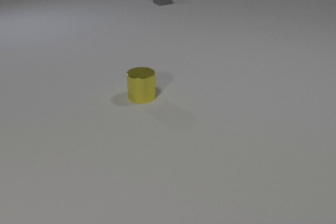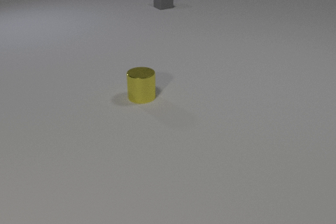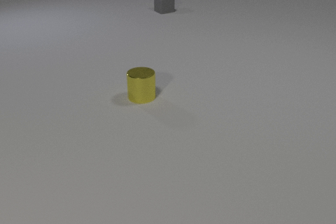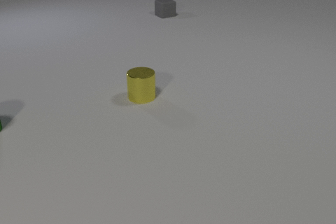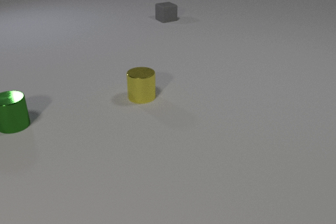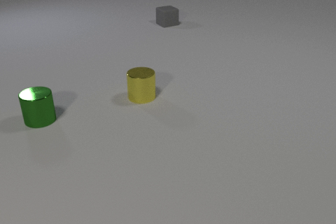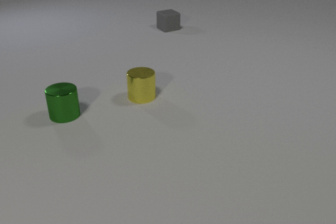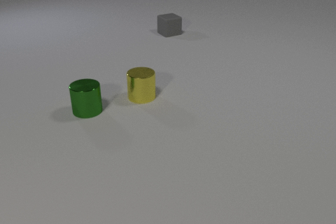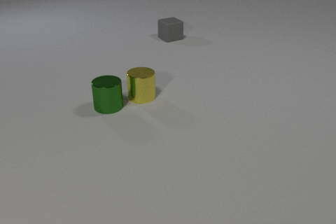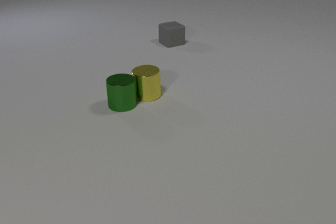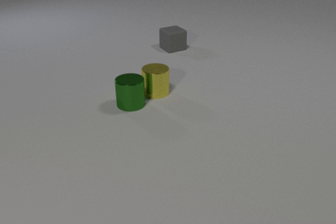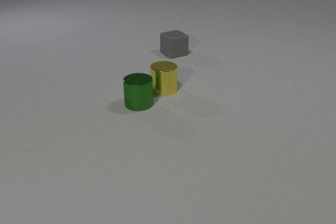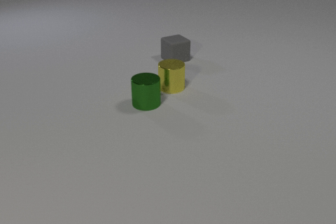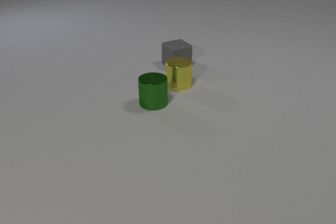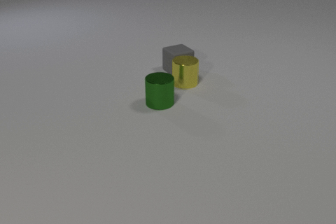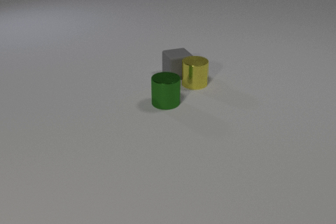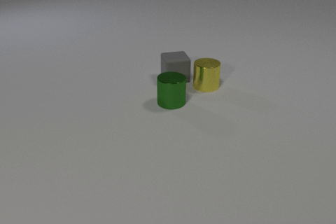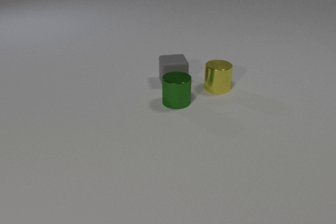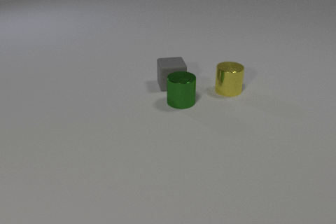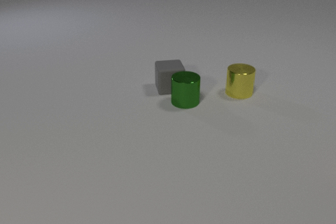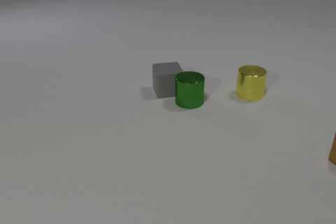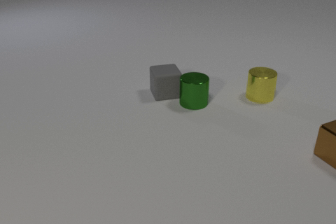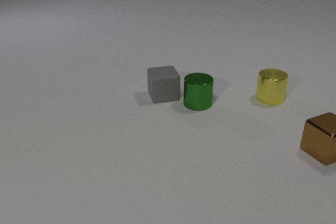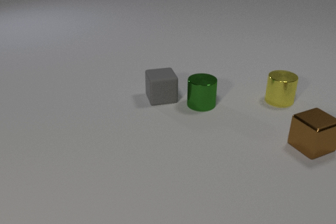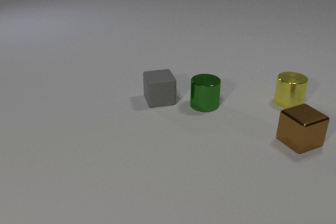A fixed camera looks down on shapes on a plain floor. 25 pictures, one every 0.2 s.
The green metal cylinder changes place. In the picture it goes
to the right.
The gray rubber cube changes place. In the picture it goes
toward the camera.
0.0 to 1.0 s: The green metal cylinder comes in at the left edge, slides to the right. The gray rubber cube slides toward the camera.
1.0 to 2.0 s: The green metal cylinder slides to the right. The yellow metal cylinder slides to the right and away from the camera. The gray rubber cube slides toward the camera. The green metal cylinder and the yellow metal cylinder collide.
2.0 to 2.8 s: The green metal cylinder slides to the right. The yellow metal cylinder slides to the right and away from the camera. The gray rubber cube slides toward the camera.
2.8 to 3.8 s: The green metal cylinder slides to the right. The yellow metal cylinder slides to the right. The gray rubber cube slides toward the camera. The yellow metal cylinder and the gray rubber cube collide.
3.8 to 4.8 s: The green metal cylinder slides to the right. The yellow metal cylinder slides to the right. The gray rubber cube slides toward the camera. The brown metal cube comes in at the right edge, slides to the left. The green metal cylinder and the gray rubber cube collide.
How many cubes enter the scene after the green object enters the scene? 1.
What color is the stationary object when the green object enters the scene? yellow.
How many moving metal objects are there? 3.
